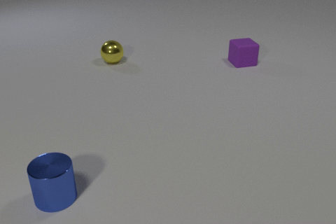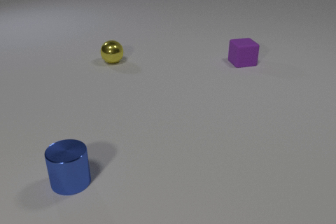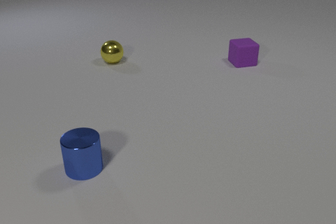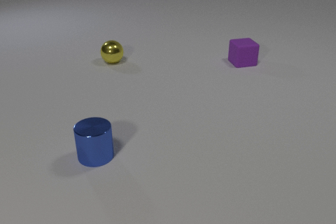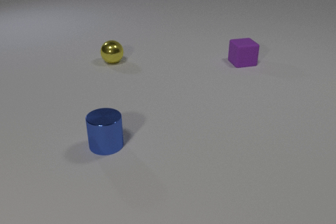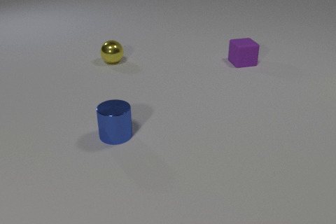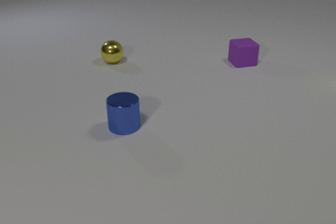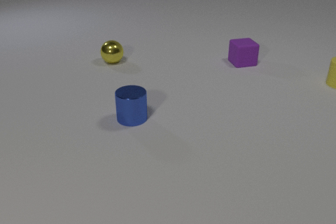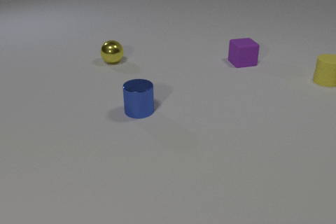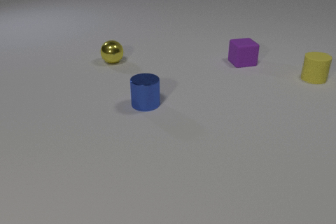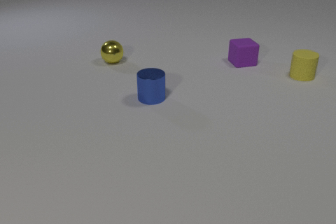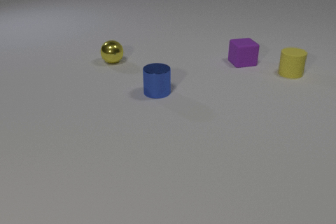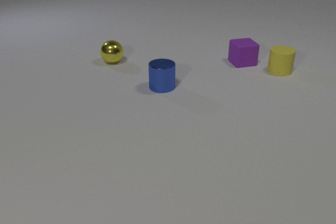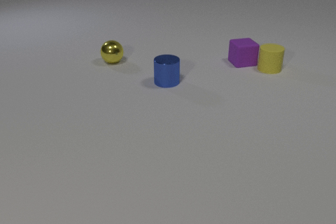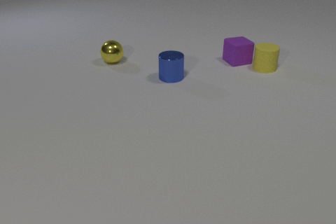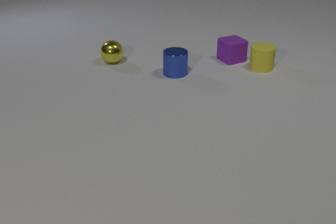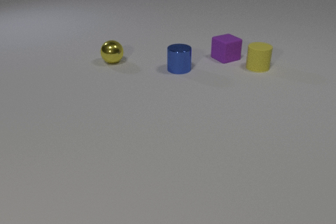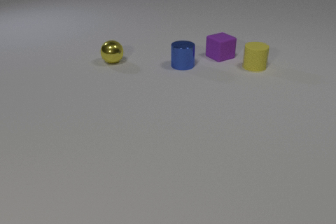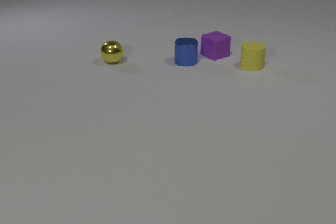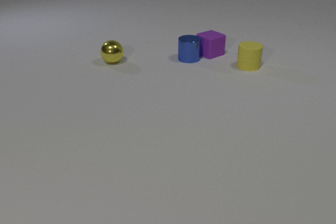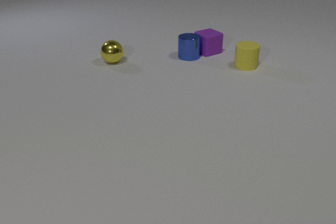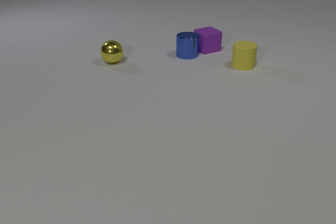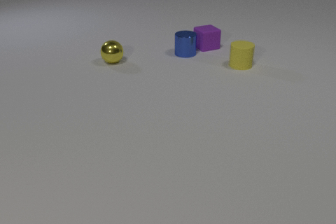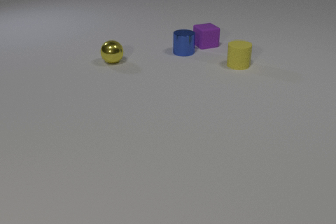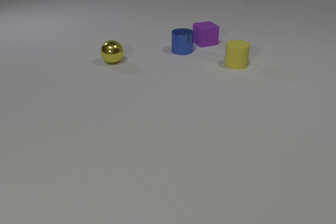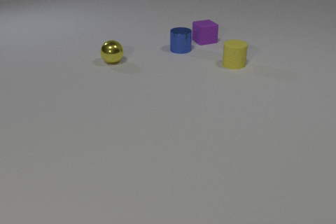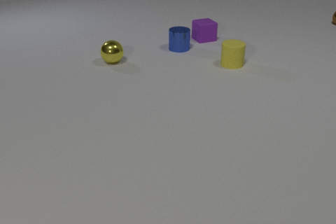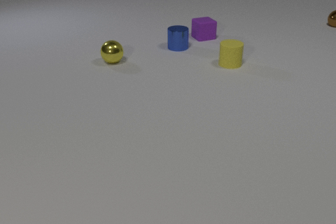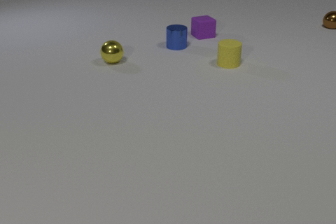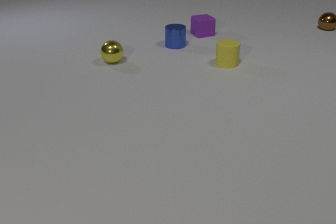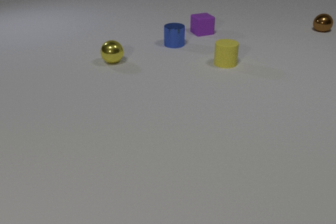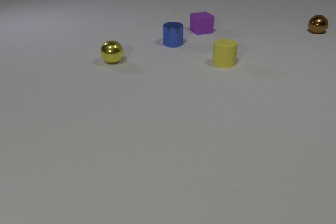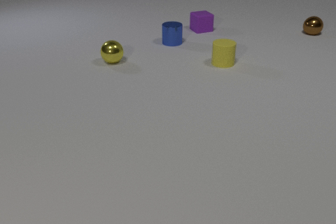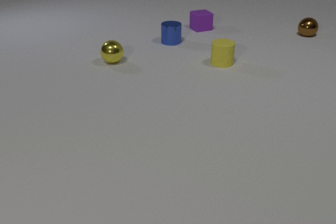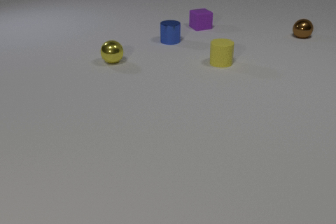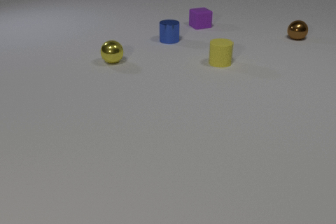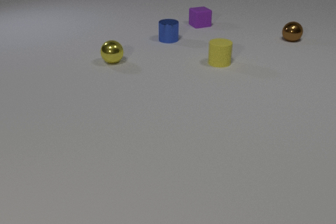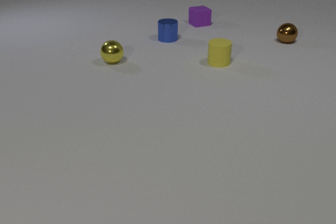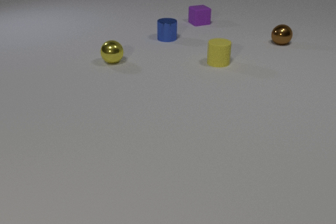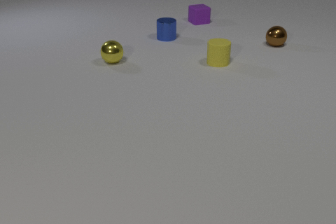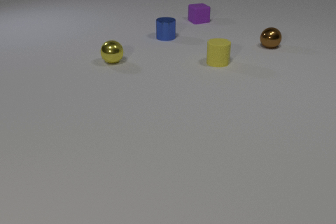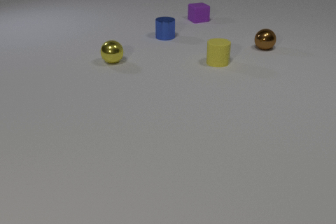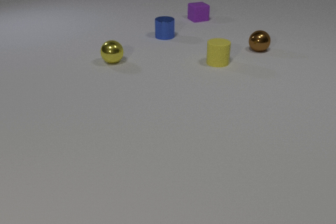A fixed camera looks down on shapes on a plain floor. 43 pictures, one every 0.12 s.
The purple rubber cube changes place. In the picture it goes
away from the camera.
The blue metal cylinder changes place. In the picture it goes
away from the camera.
0.00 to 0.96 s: The yellow rubber cylinder comes in at the right edge, slides to the left. The blue metal cylinder slides away from the camera and to the right.
0.96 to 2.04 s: The yellow rubber cylinder slides to the left. The purple rubber cube slides to the left and away from the camera. The blue metal cylinder slides away from the camera and to the right. The yellow rubber cylinder and the purple rubber cube collide.
2.04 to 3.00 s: The yellow rubber cylinder slides to the left. The purple rubber cube slides away from the camera. The blue metal cylinder slides away from the camera. The purple rubber cube and the blue metal cylinder collide.
3.00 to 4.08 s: The yellow rubber cylinder slides to the left. The purple rubber cube slides away from the camera. The brown metal sphere comes in at the right edge, rolls toward the camera and to the left. The blue metal cylinder slides away from the camera and to the left.
4.08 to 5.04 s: The purple rubber cube slides away from the camera. The brown metal sphere rolls toward the camera and to the left. The blue metal cylinder slides away from the camera and to the left.
What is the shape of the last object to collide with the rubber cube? cylinder.
What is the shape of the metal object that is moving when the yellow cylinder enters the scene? cylinder.
Are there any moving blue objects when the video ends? yes.
